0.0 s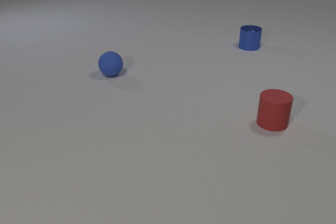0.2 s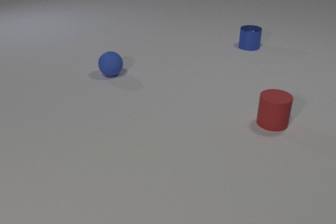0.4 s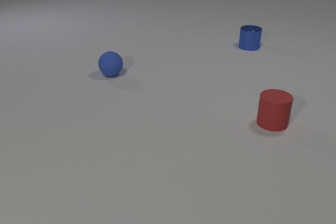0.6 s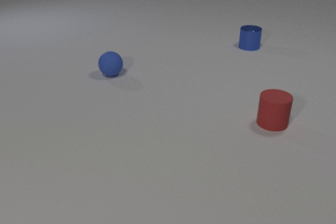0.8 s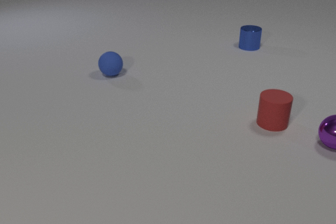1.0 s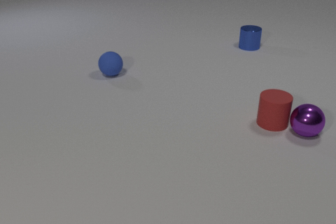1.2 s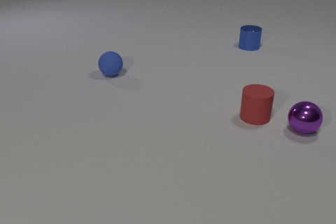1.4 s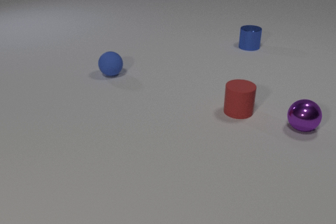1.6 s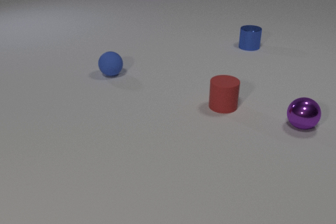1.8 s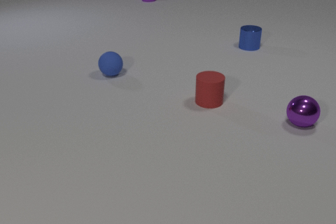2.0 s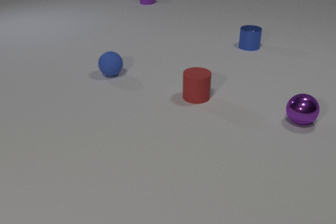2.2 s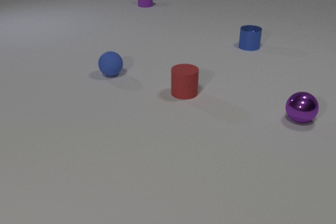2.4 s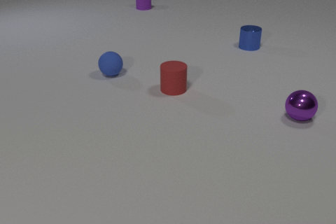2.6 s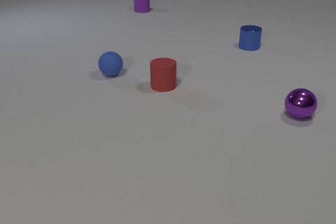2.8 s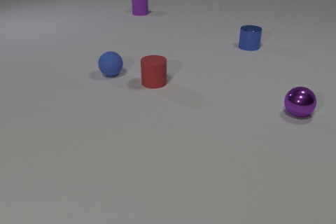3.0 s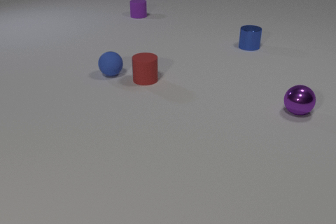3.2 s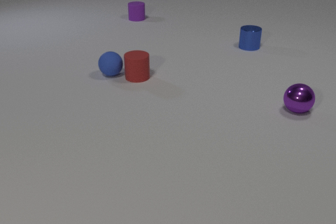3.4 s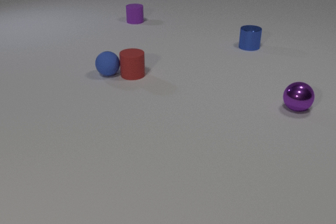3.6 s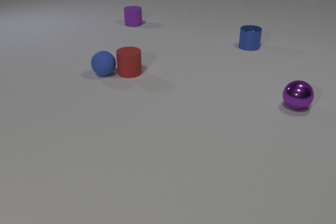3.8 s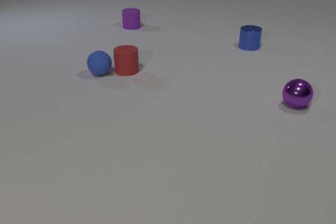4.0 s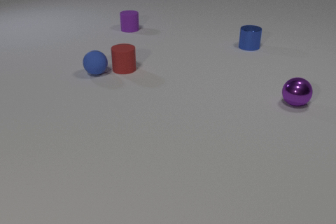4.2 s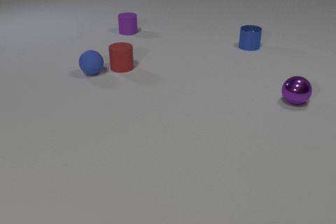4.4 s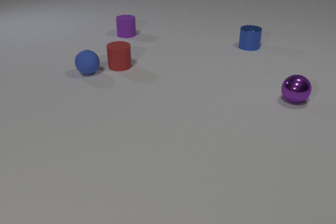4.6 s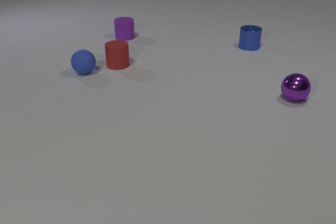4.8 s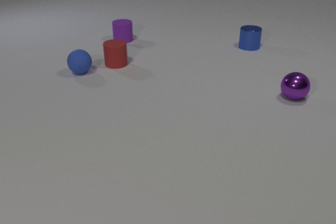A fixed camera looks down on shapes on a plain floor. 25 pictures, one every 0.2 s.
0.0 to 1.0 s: The purple metal sphere comes in at the right edge, rolls to the left. The purple metal sphere and the red rubber cylinder collide.
1.0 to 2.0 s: The purple metal sphere rolls away from the camera. The red rubber cylinder slides to the left and away from the camera. The purple rubber cylinder comes in at the top edge, slides toward the camera.
2.0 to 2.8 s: The purple metal sphere rolls away from the camera. The red rubber cylinder slides to the left and away from the camera. The purple rubber cylinder slides toward the camera.
2.8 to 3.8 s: The purple metal sphere rolls away from the camera. The red rubber cylinder slides away from the camera and to the left. The blue rubber sphere rolls to the left. The purple rubber cylinder slides toward the camera. The red rubber cylinder and the blue rubber sphere collide.
3.8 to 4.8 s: The purple metal sphere rolls away from the camera. The red rubber cylinder slides away from the camera and to the left. The blue rubber sphere rolls to the left. The purple rubber cylinder slides toward the camera.
What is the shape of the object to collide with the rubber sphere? cylinder.
What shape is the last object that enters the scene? cylinder.
How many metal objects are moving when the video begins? 0.
